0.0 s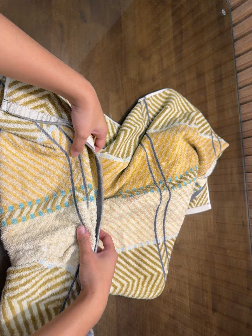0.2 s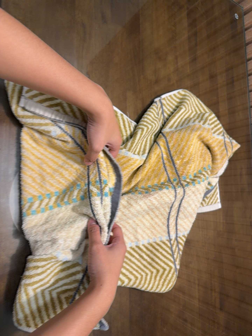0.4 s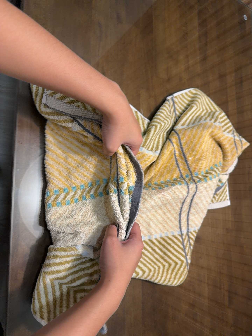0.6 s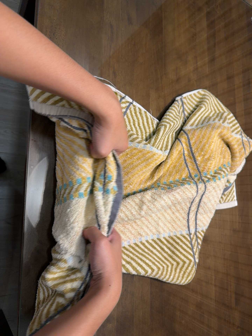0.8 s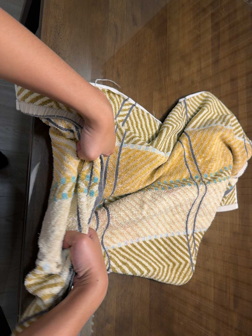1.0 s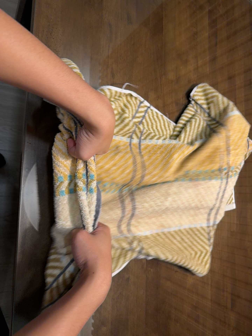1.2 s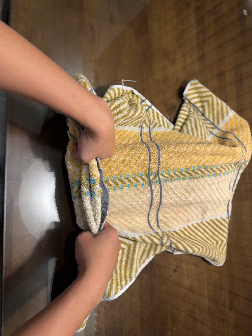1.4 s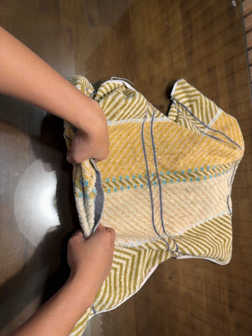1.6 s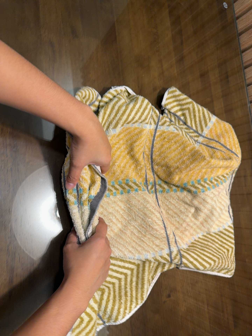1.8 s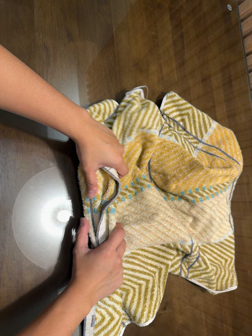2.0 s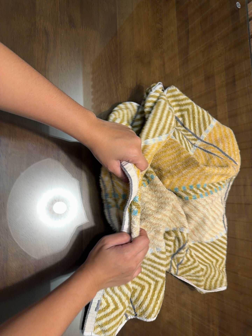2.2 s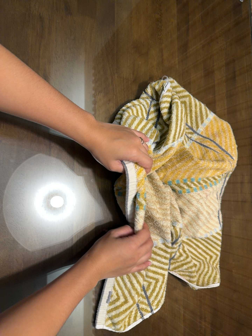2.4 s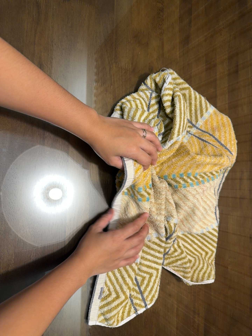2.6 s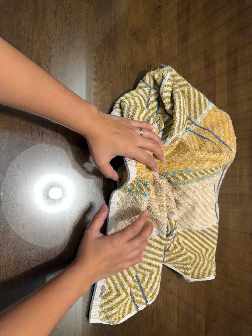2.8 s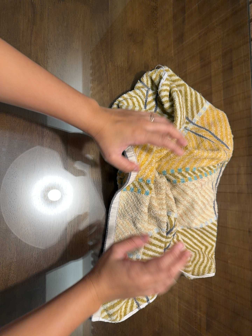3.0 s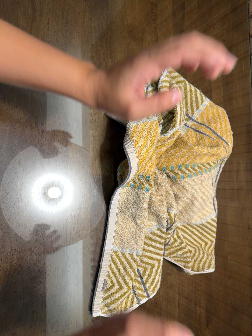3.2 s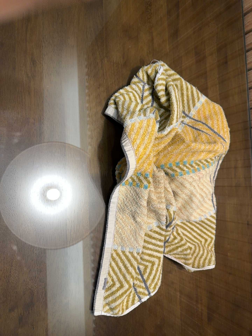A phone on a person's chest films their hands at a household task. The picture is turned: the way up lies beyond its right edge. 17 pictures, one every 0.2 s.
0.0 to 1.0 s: The camera travels to its left, about 7 cm, so close, fixed things drift to the right.
1.0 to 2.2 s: The camera travels to its right, forward and toward the top of its view, about 16 cm, so close, fixed things drift to the left.
2.2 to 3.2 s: The camera shifts only a little, or ends up much as it began.
The film runs backward here.
